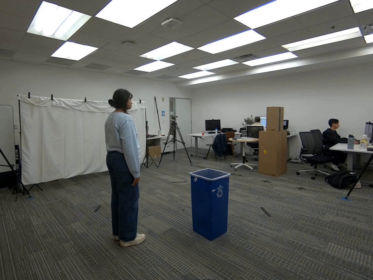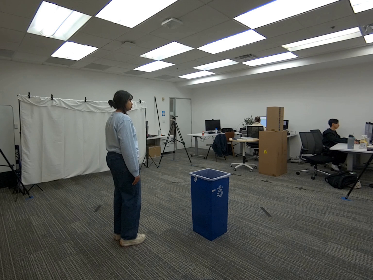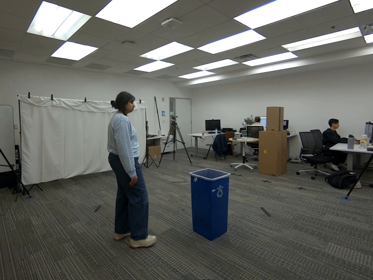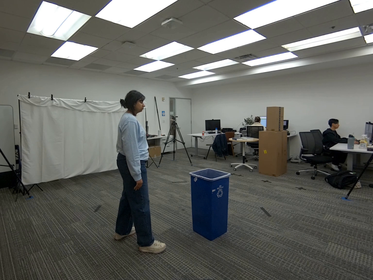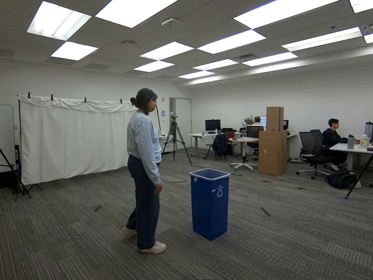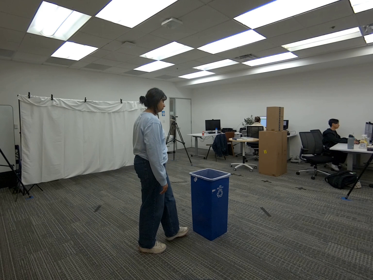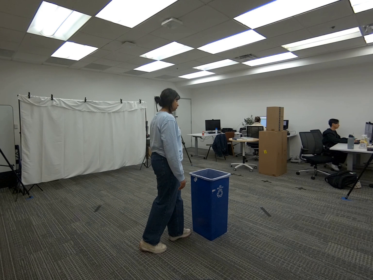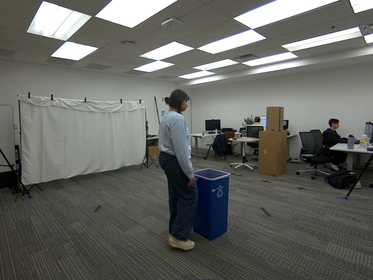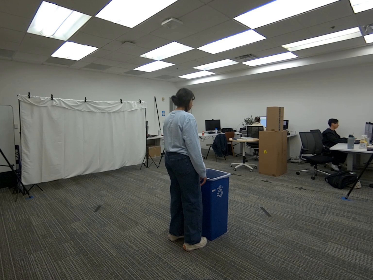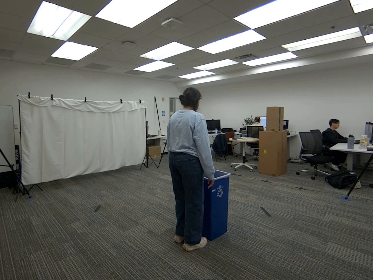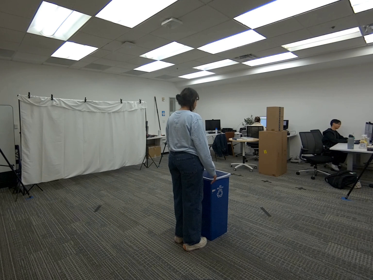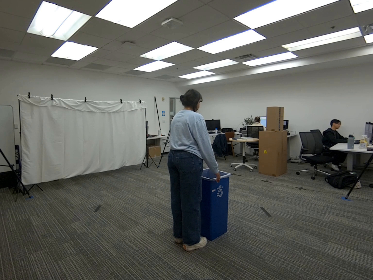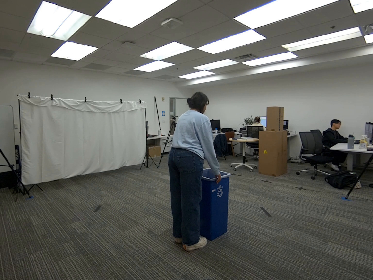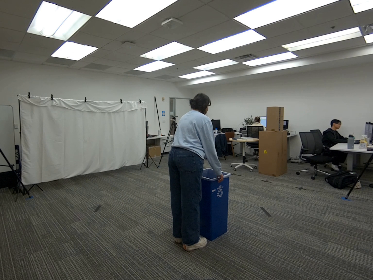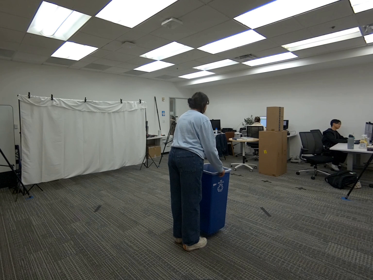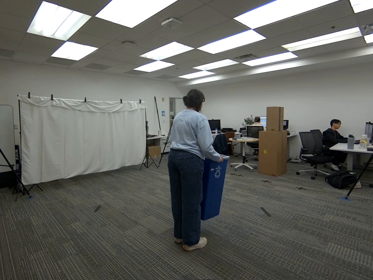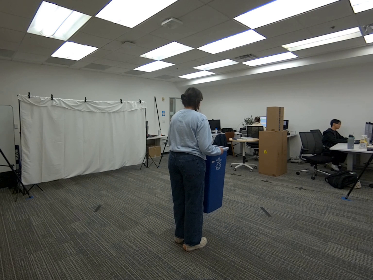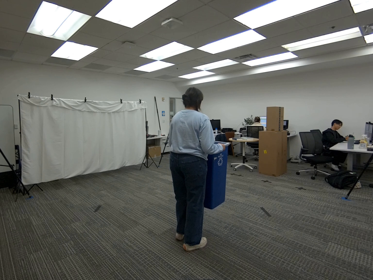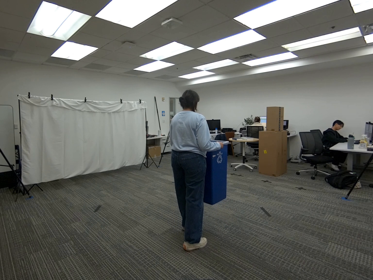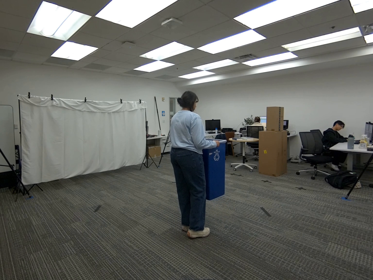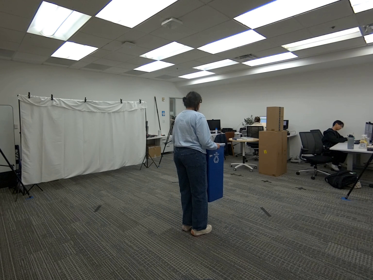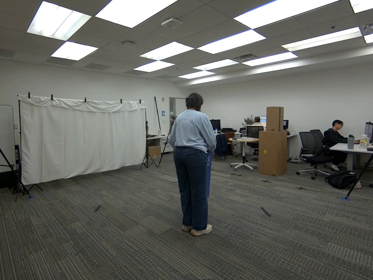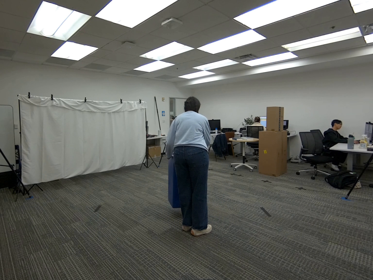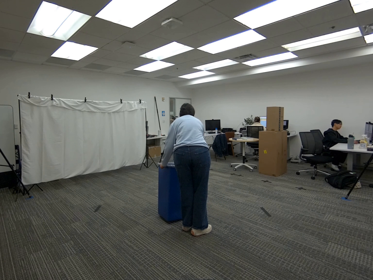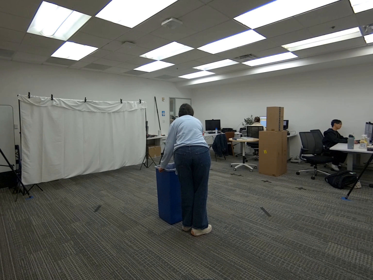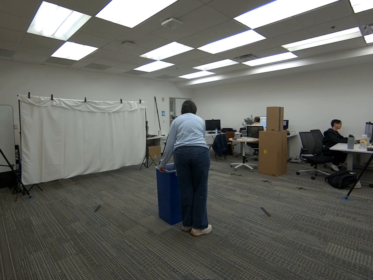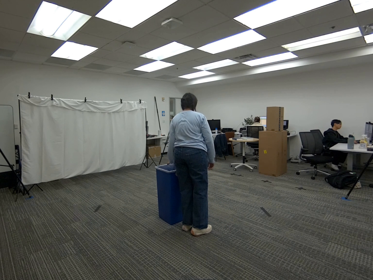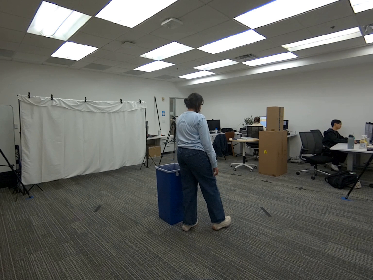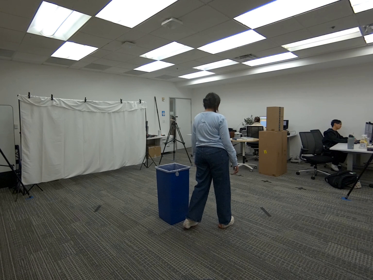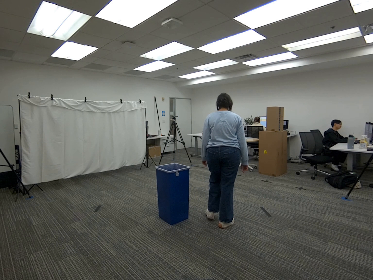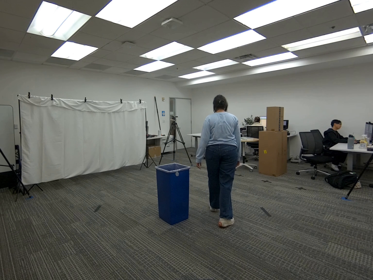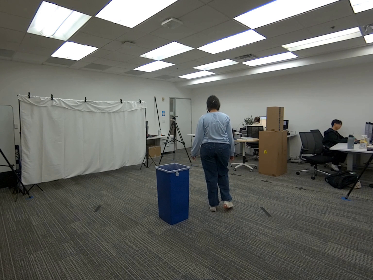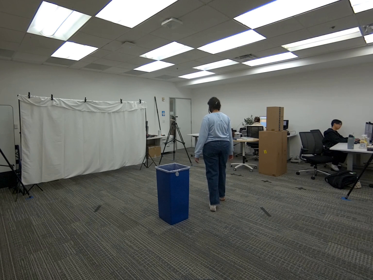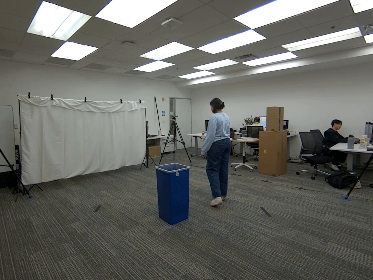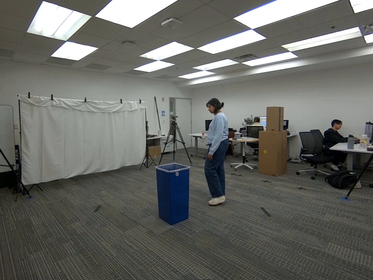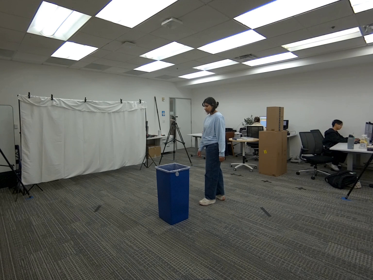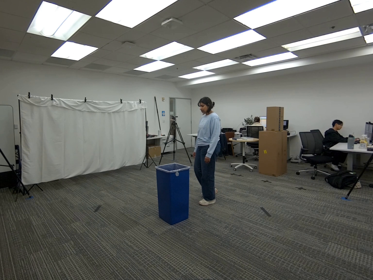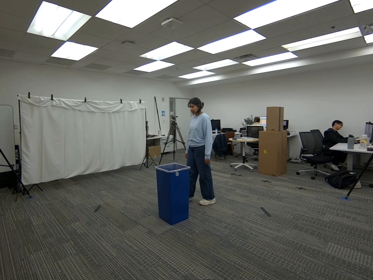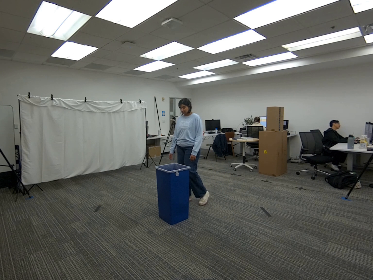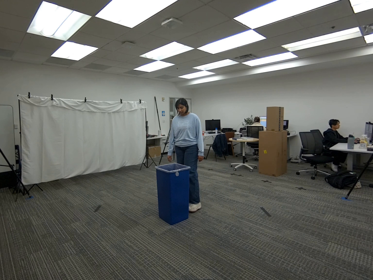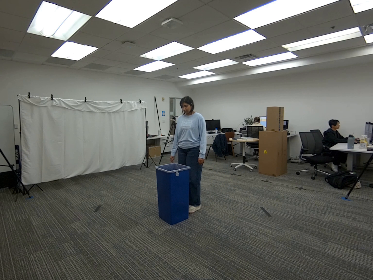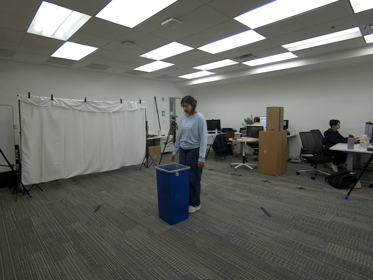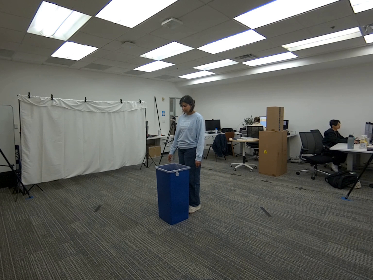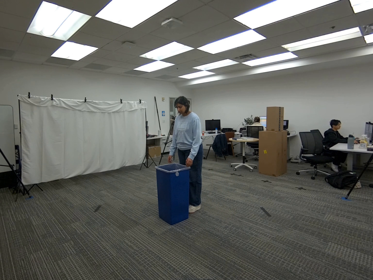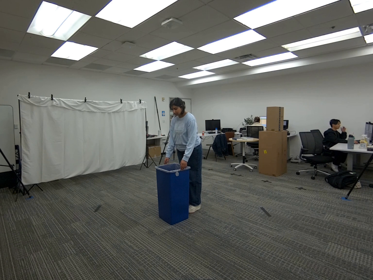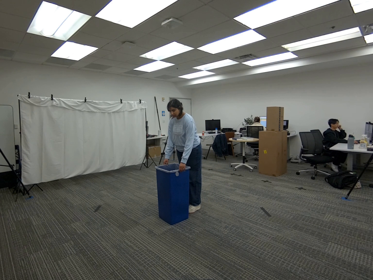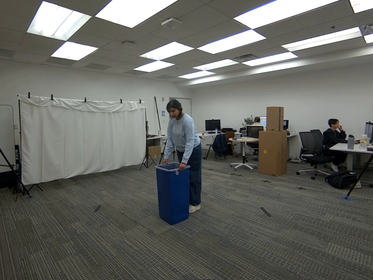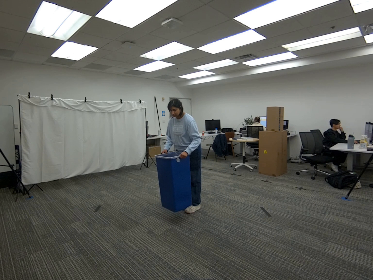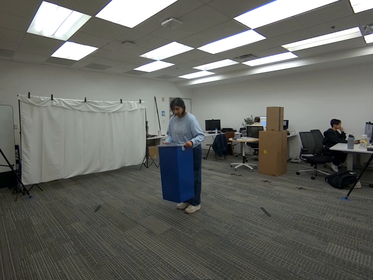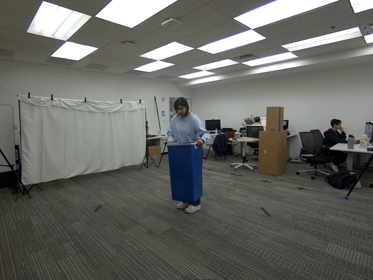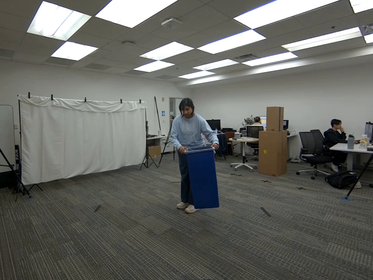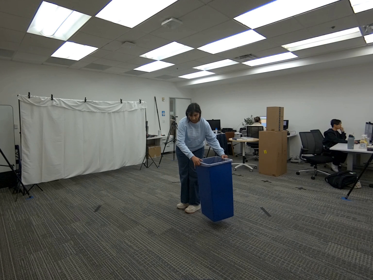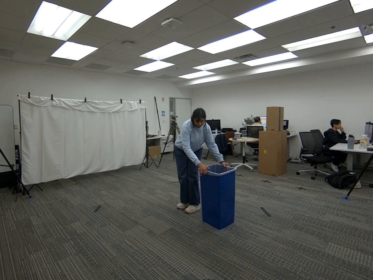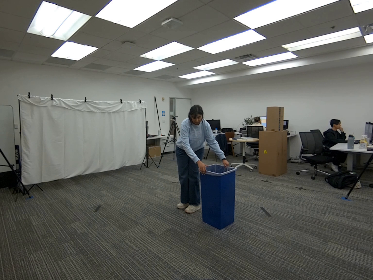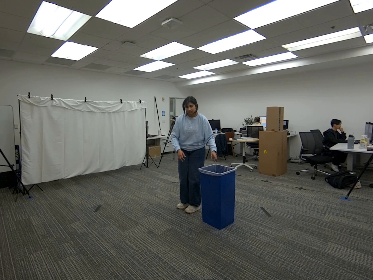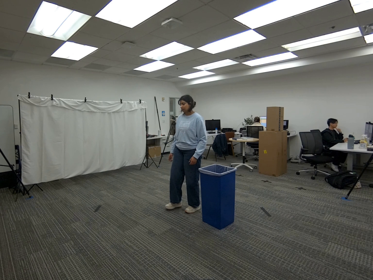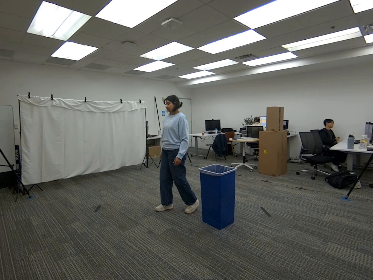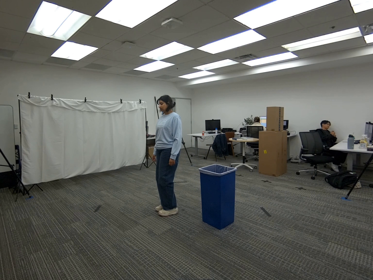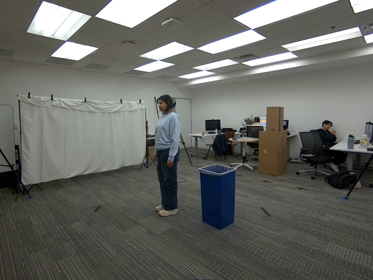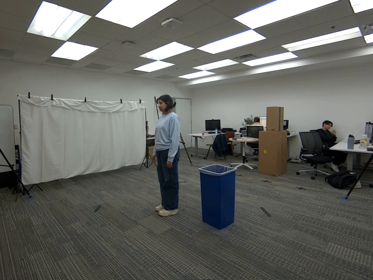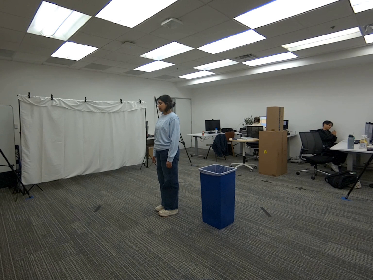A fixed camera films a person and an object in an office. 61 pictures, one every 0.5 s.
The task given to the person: Walk over to the blue trash can and lift and place the trash can on its side.
